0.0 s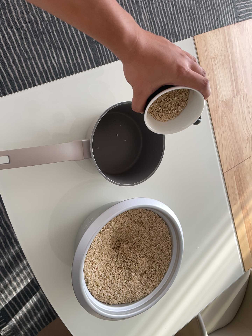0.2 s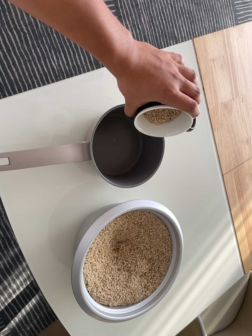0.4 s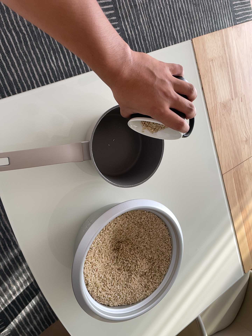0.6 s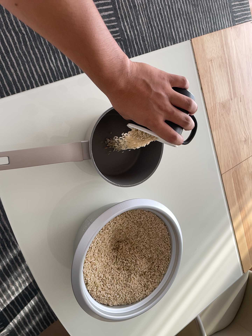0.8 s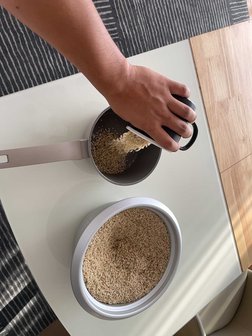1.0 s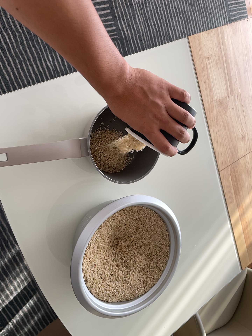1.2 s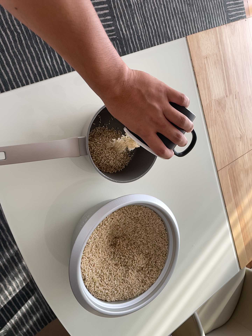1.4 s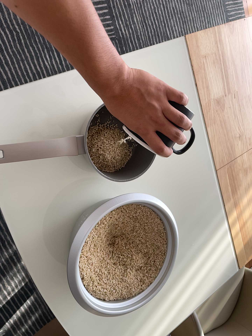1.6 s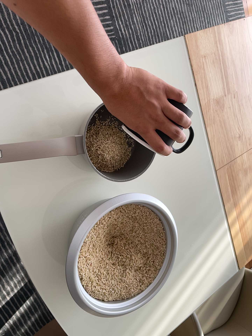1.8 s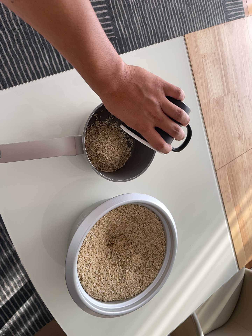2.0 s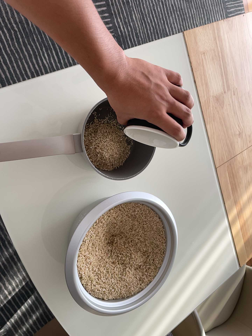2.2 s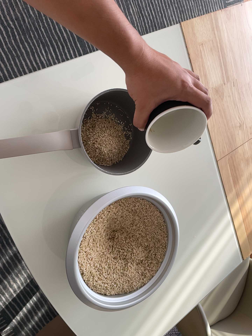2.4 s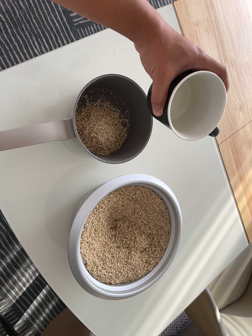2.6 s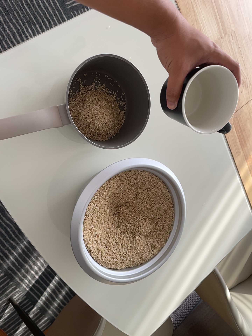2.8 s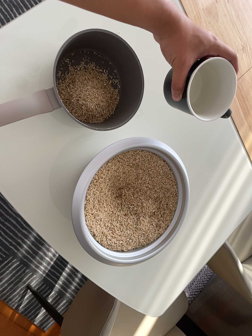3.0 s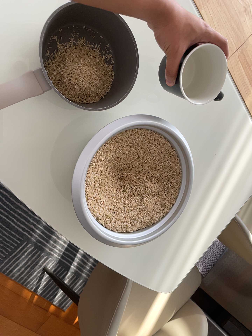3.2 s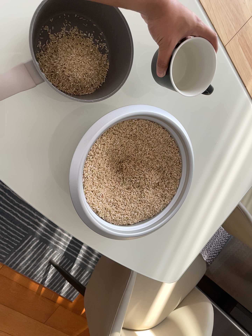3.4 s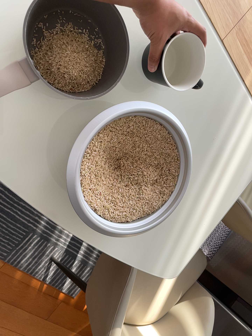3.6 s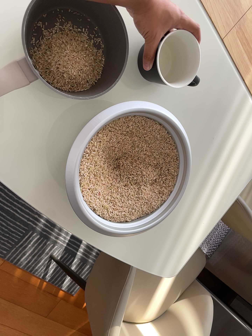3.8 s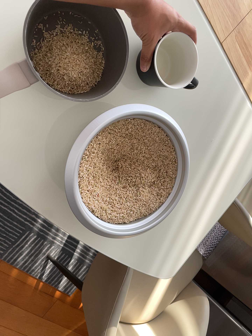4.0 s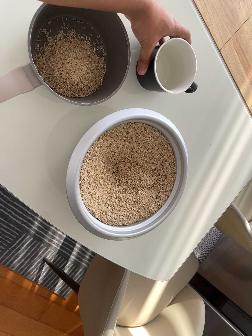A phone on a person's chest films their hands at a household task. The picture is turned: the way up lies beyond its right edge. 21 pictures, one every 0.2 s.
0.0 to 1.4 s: The camera shifts only a little, or ends up much as it began.
1.4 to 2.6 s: The camera rolls about its line of sight by about 10 degrees, and the scene rotates counterclockwise.
2.6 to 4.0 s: The camera's aim tips toward the bottom of its view by about 10 degrees, and the scene shifts upward. It rolls about its line of sight by about 10 degrees, and the scene rotates counterclockwise.
The film runs forward here.
